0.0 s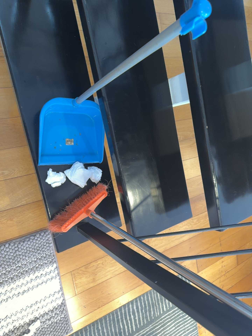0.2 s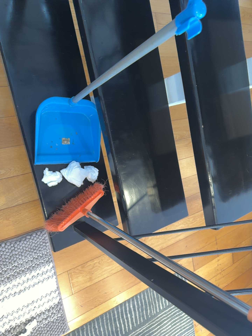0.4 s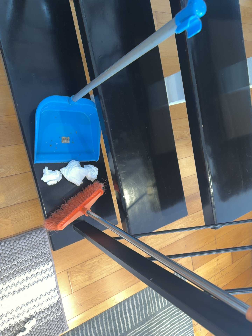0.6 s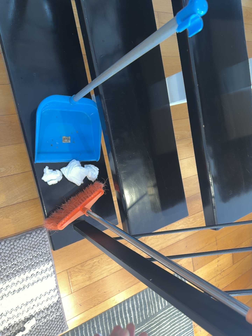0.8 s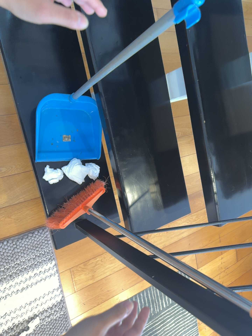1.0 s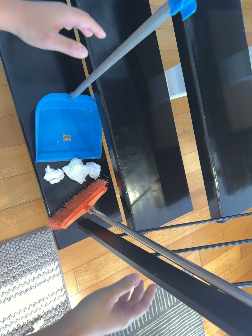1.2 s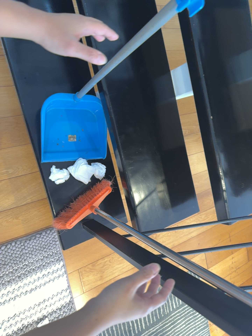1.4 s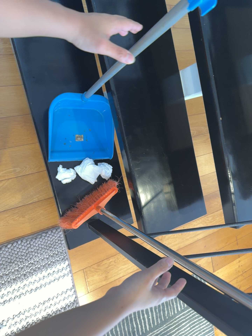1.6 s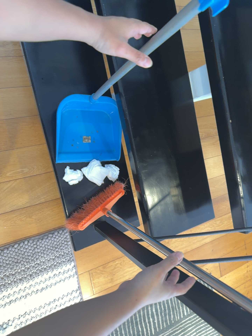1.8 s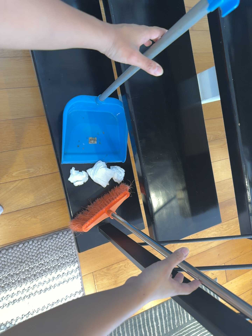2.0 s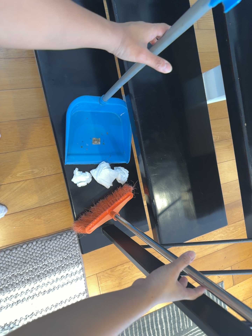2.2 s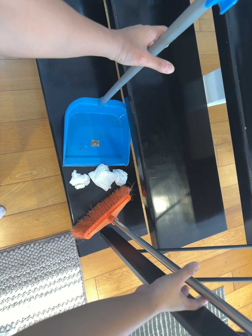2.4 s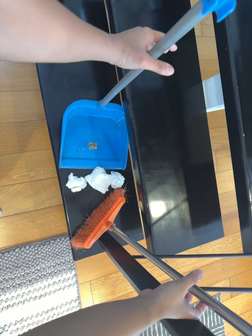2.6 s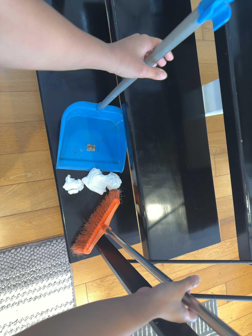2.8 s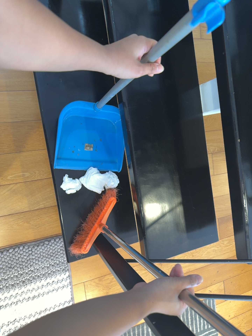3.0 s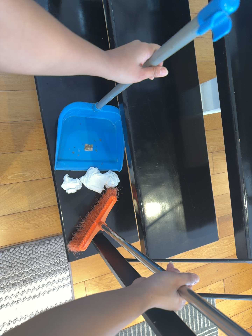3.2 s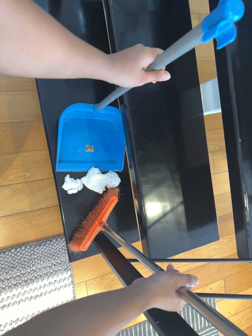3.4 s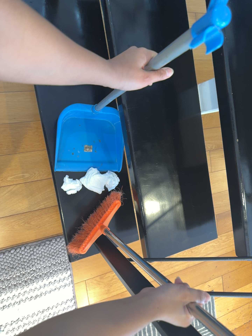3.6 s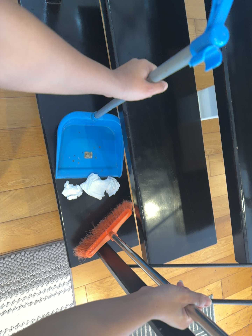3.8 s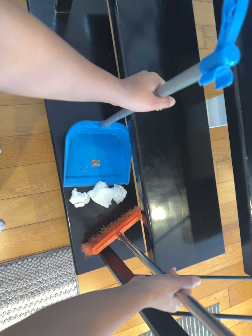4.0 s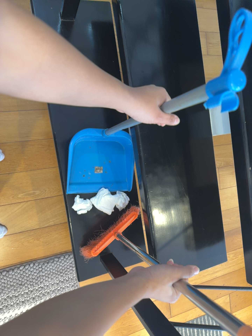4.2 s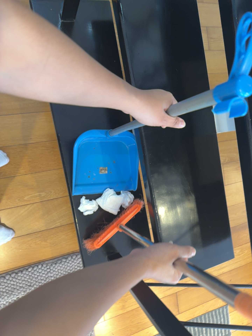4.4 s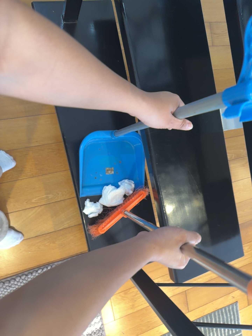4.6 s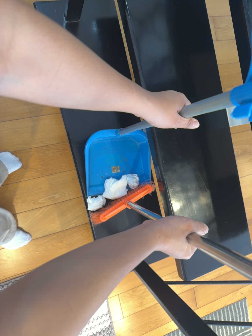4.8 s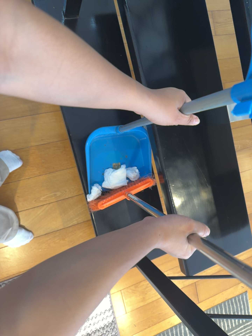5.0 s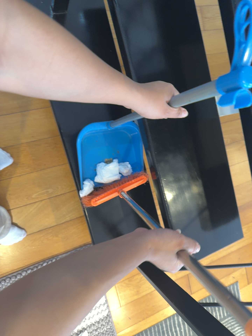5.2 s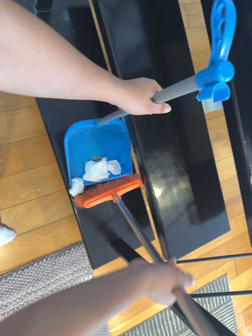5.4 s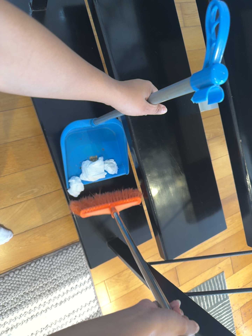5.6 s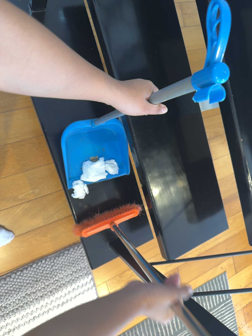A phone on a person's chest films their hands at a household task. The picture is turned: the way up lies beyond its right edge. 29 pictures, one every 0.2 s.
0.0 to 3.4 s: The camera travels to its right and forward, about 9 cm.
3.4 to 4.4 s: The camera travels toward the top of its view, about 9 cm, so close, fixed things drift downward.
4.4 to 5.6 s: The camera shifts only a little, or ends up much as it began.
The film runs forward here.
